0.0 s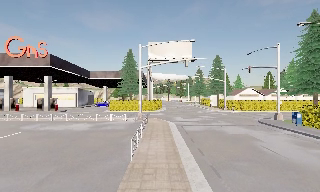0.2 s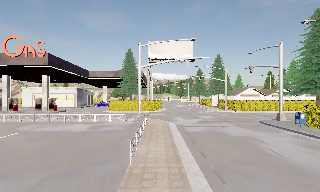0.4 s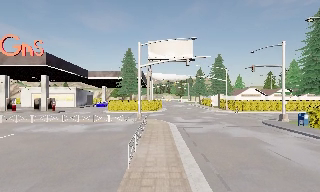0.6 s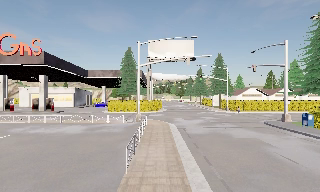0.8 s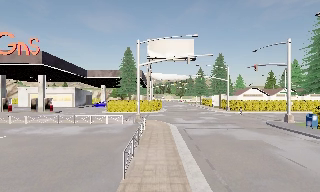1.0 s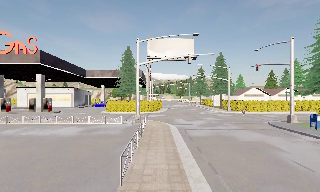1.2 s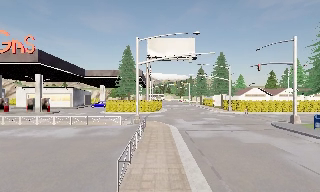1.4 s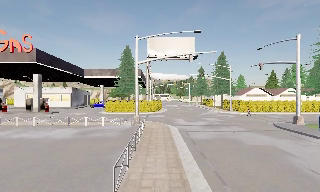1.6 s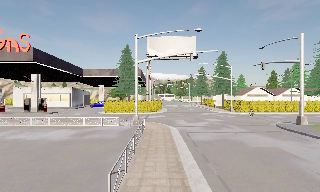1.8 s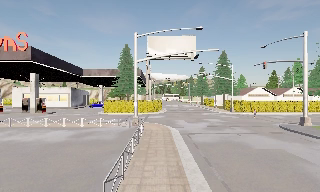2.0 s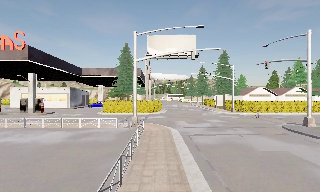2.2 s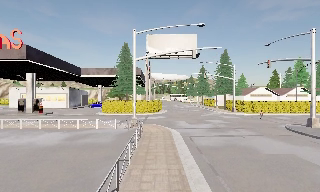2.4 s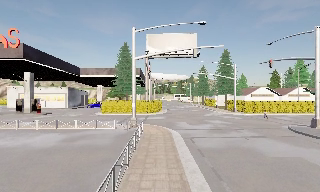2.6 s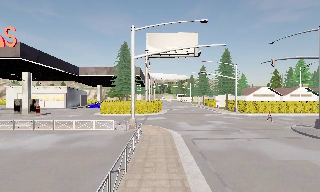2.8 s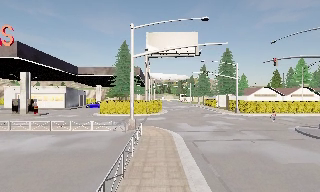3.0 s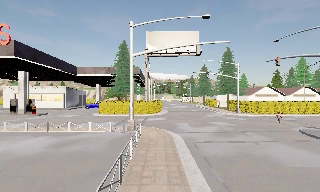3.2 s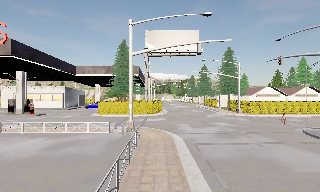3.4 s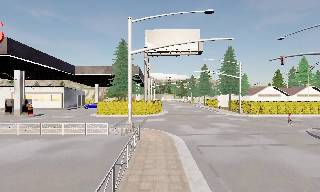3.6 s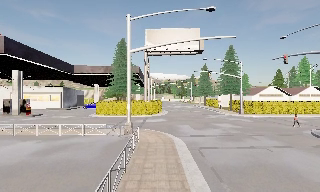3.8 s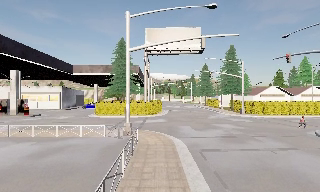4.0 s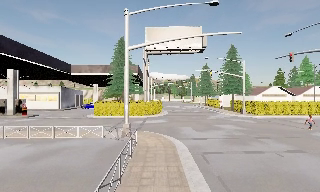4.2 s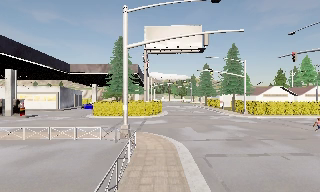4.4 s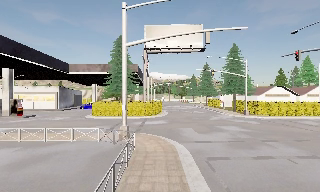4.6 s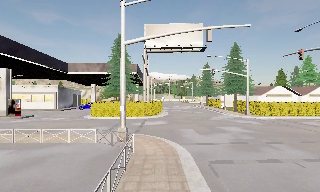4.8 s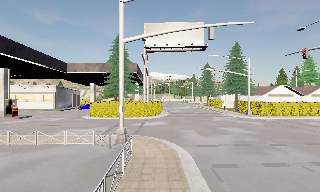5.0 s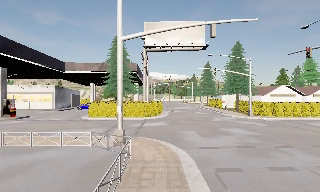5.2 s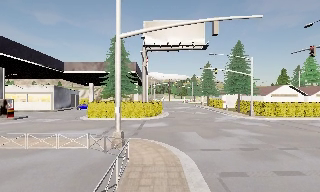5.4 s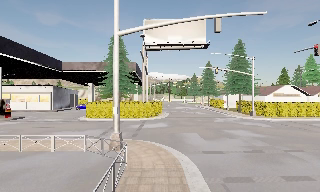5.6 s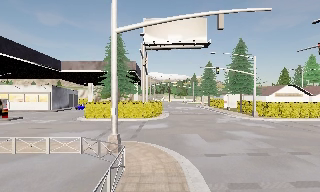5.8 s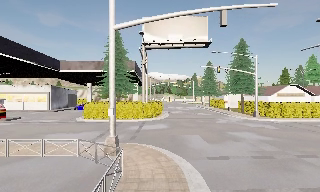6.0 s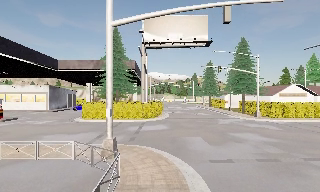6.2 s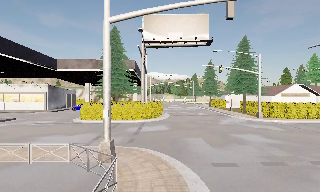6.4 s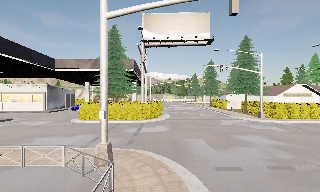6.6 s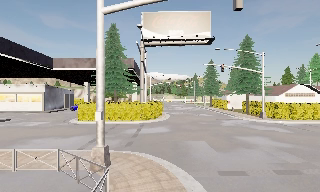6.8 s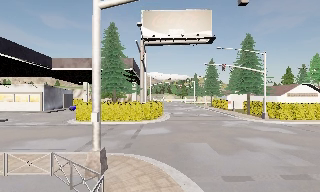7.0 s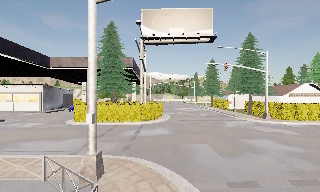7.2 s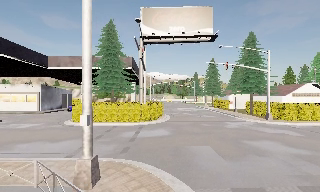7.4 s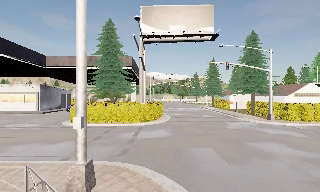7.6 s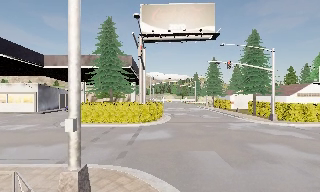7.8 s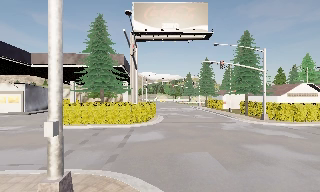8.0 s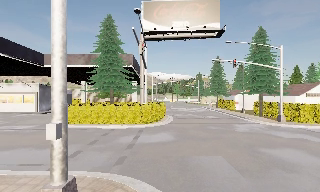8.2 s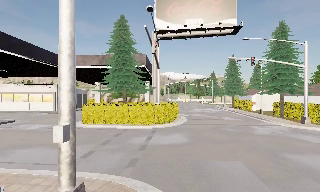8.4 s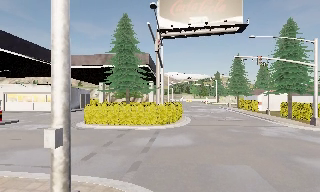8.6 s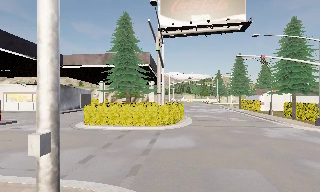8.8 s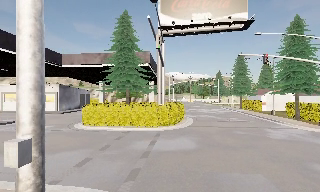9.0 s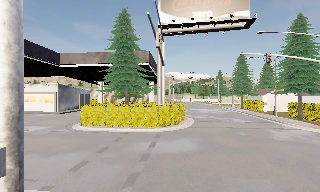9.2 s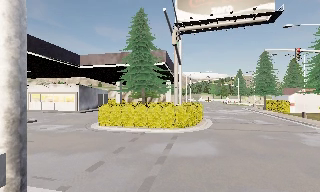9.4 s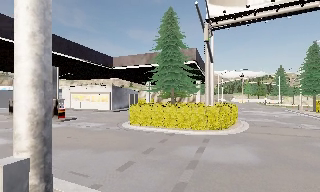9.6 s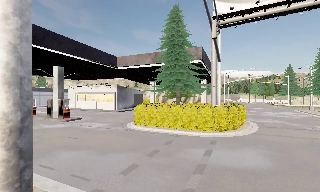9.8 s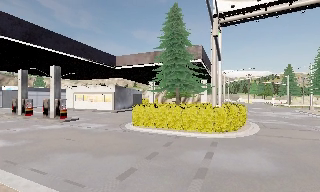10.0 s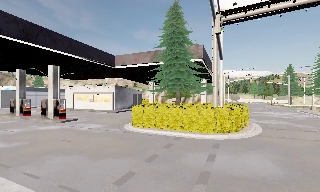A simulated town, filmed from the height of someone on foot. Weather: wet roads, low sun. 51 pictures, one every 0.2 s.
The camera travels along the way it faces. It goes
forward.
0.0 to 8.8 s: The camera travels forward, about 15 m, so what stands in front looms larger.
8.8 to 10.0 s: The camera pans to its left, which is counterclockwise from overhead, by about 20 degrees. It travels forward, about 2 m, so what stands in front looms larger.
The film runs forward here.
